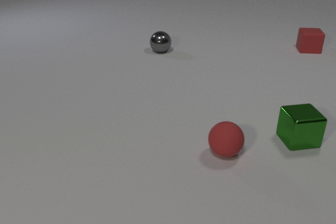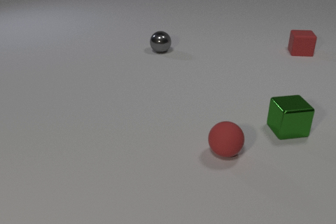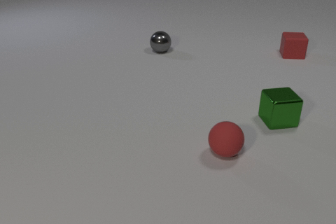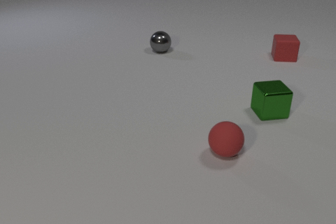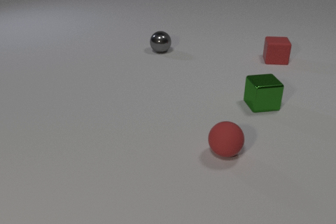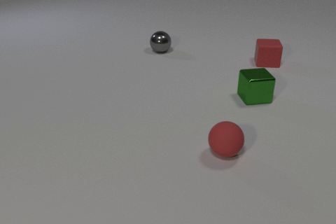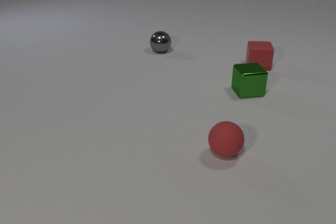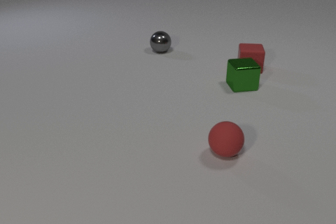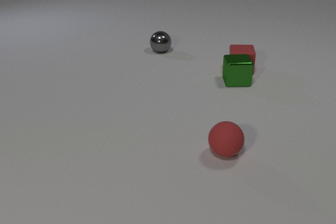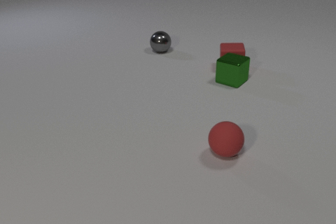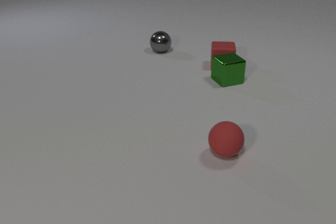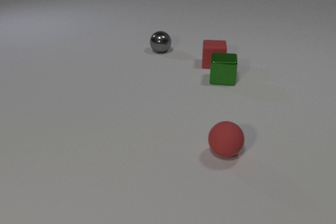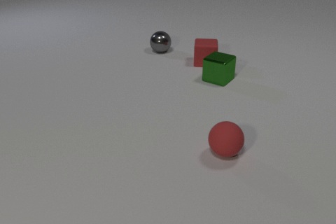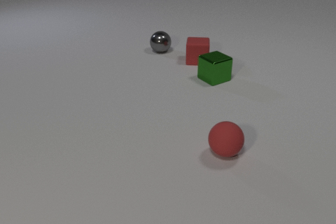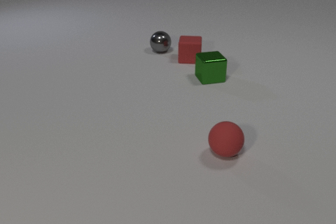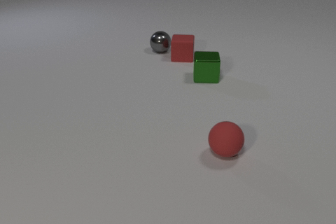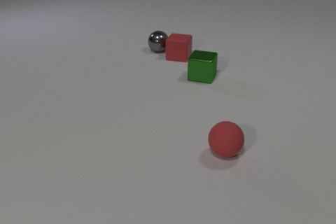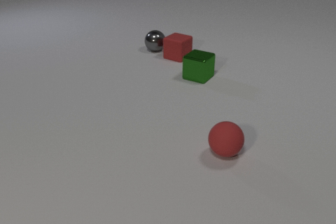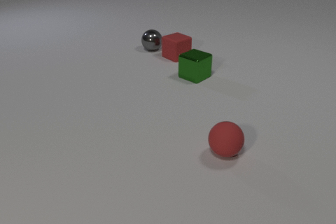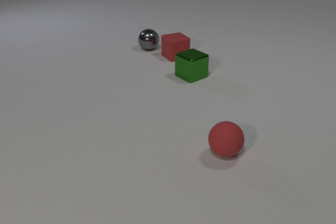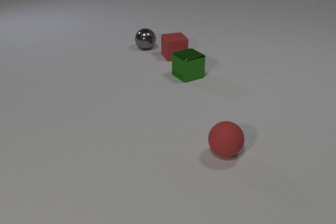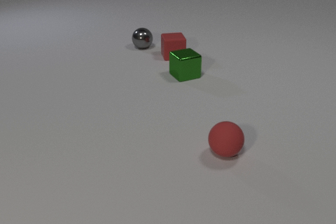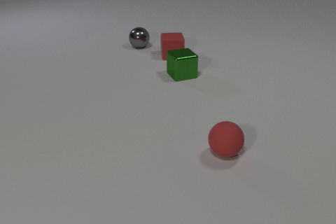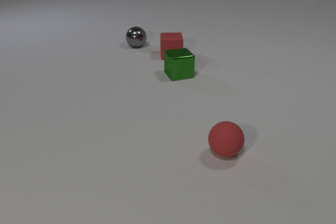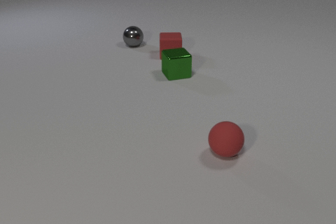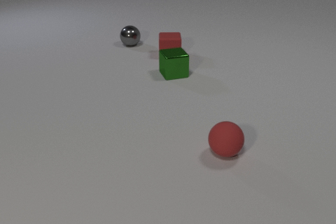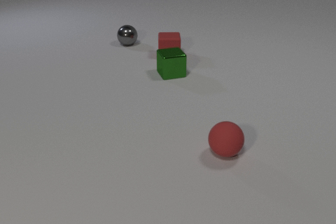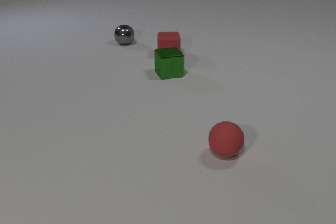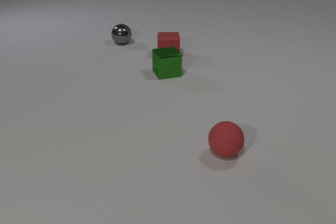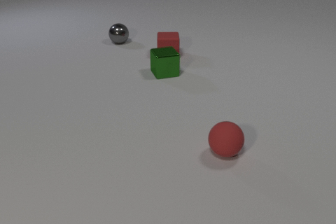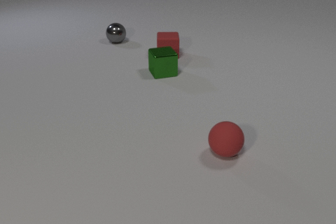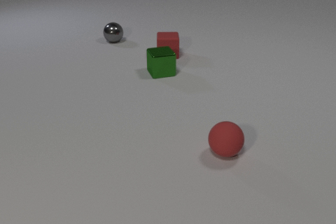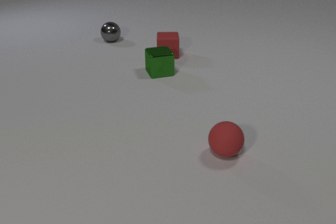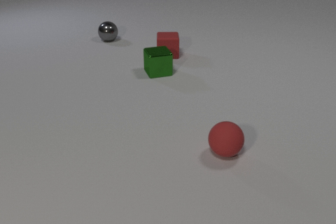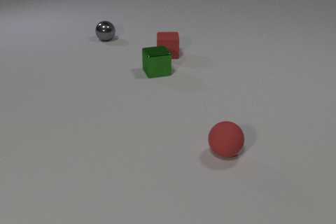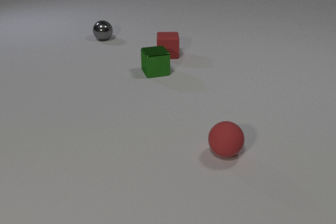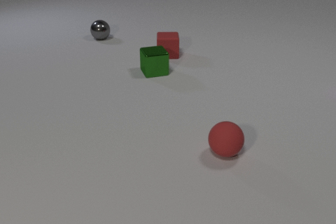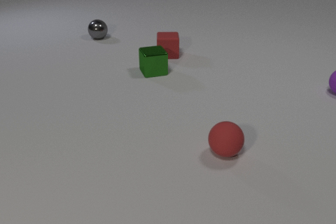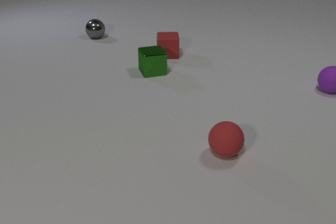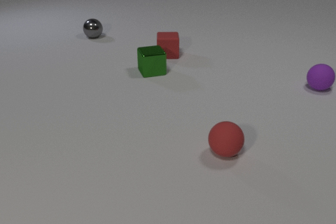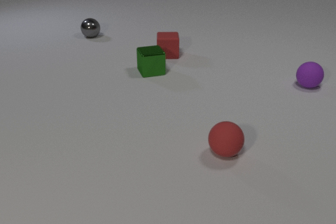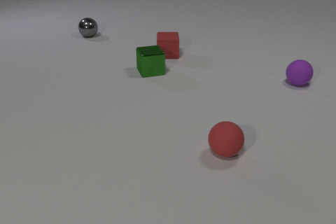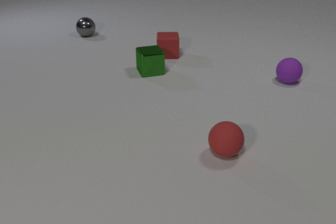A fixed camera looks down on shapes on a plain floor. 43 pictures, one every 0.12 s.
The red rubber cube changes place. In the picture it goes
to the left.
The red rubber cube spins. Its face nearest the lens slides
to the left.
0.00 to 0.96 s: The red rubber cube slides toward the camera and to the left. The green metal cube slides away from the camera and to the left. The red rubber cube and the green metal cube collide.
0.96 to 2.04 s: The red rubber cube slides to the left and away from the camera, spins so that its near face slides to the left, clockwise seen from above. The green metal cube slides to the left. The gray metal sphere rolls to the left. The red rubber cube and the gray metal sphere collide.
2.04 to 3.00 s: The red rubber cube slides to the left, spins so that its near face slides to the left, clockwise seen from above. The green metal cube slides to the left. The gray metal sphere rolls to the left and away from the camera.
3.00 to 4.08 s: The green metal cube slides to the left. The gray metal sphere rolls to the left and away from the camera.
4.08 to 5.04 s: The green metal cube slides to the left. The gray metal sphere rolls to the left and away from the camera. The purple rubber sphere comes in at the right edge, rolls to the left.
How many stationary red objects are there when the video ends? 2.
Are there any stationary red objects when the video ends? yes.
What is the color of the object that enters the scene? purple.
